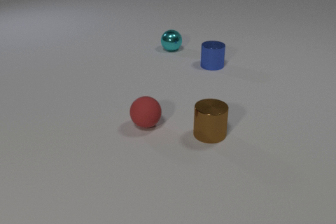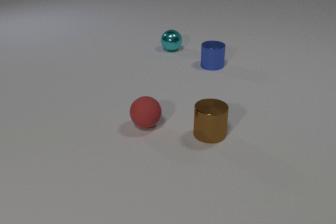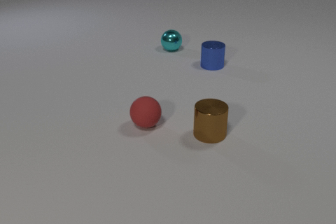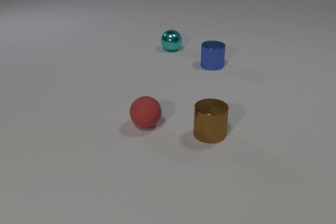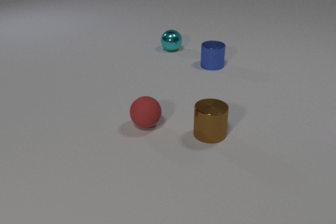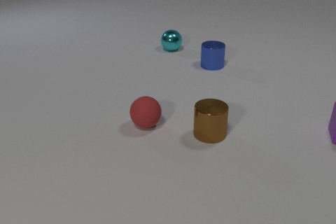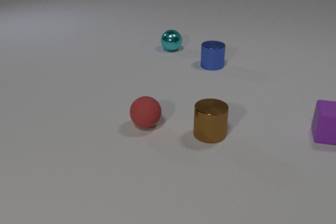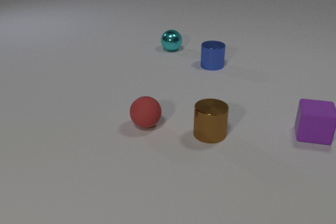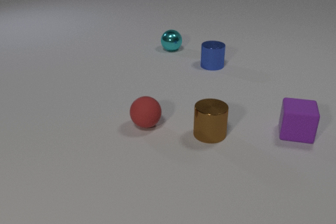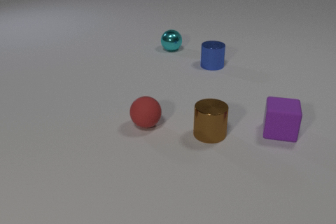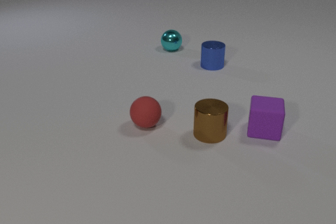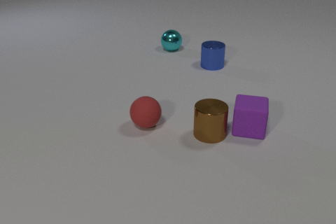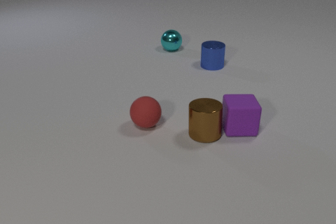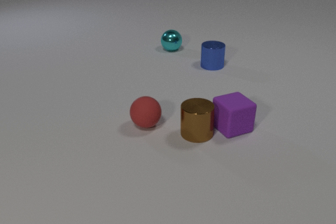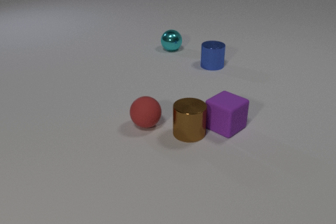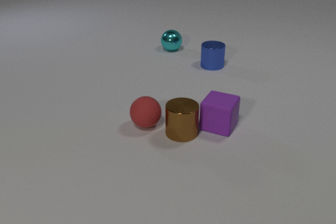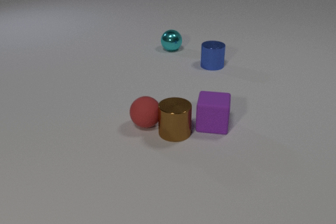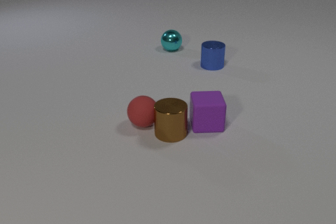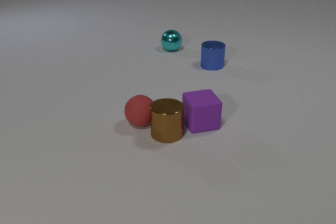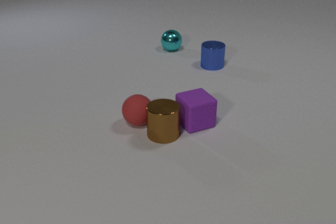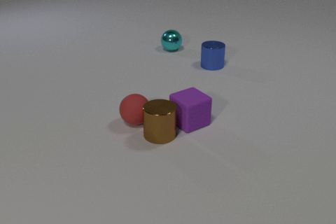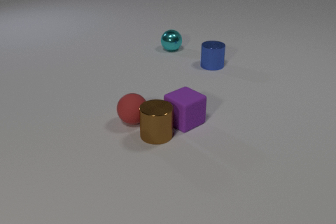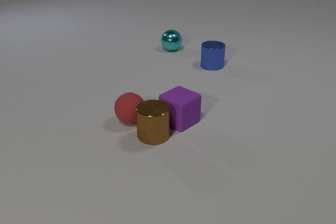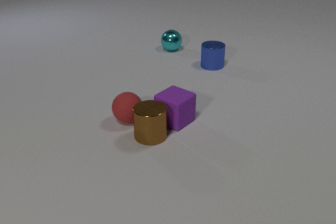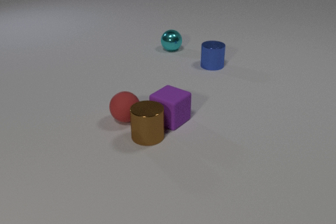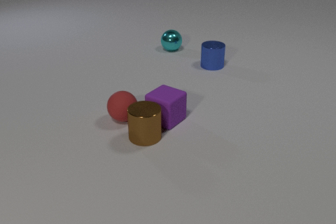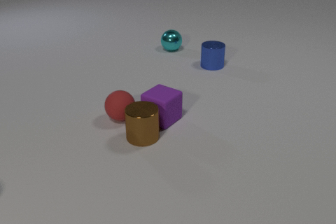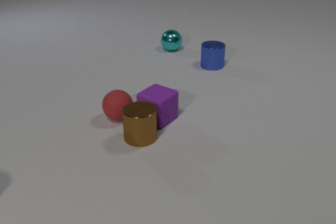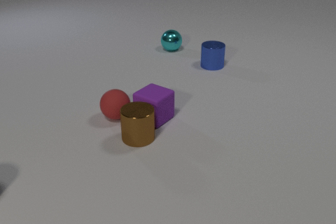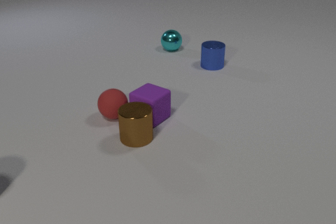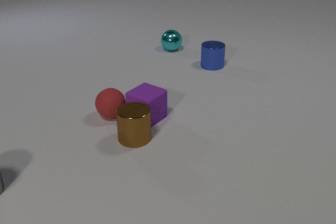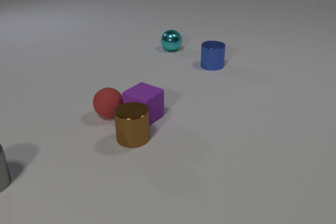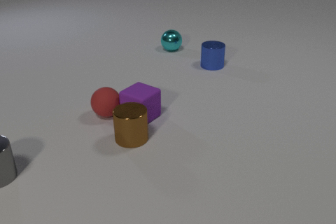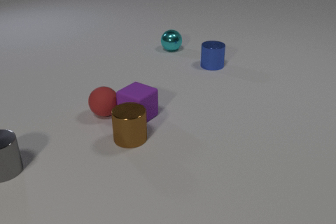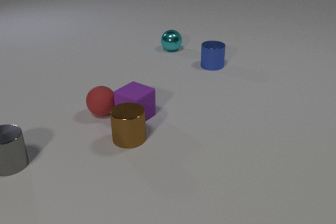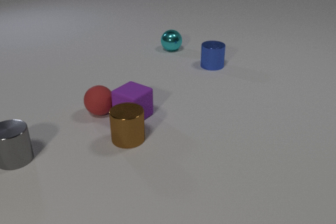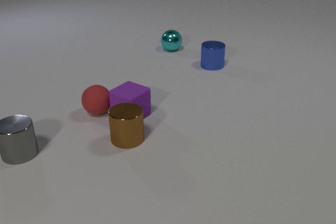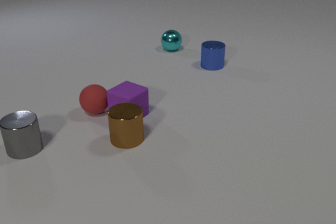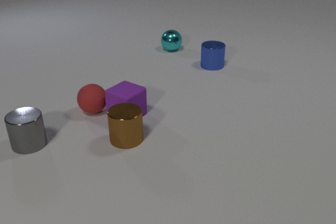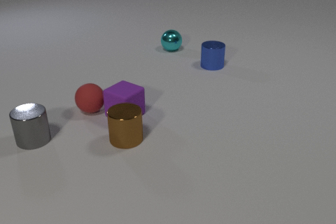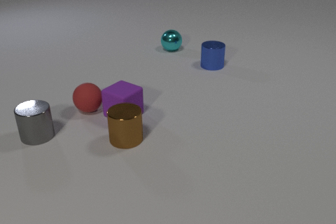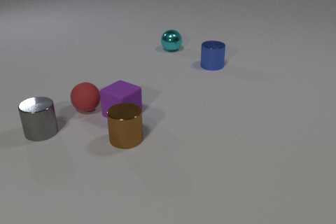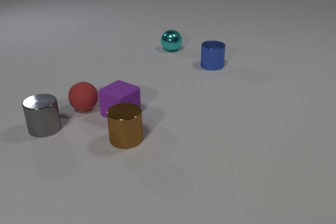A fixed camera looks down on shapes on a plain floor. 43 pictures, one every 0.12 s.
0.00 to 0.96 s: The purple rubber cube comes in at the right edge, slides to the left.
0.96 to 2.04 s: The purple rubber cube slides to the left, spins so that its near face slides to the right, counterclockwise seen from above. The brown metal cylinder slides to the left. The purple rubber cube and the brown metal cylinder collide. The brown metal cylinder and the red rubber sphere collide.
2.04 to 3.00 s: The purple rubber cube slides to the left, spins counterclockwise seen from above by about 45 degrees, its near face sliding to the right. The brown metal cylinder slides to the left. The red rubber sphere rolls to the left and away from the camera.
3.00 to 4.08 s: The purple rubber cube slides to the left. The brown metal cylinder slides to the left. The red rubber sphere rolls to the left and away from the camera. The gray metal cylinder comes in at the left edge, slides away from the camera and to the right. The purple rubber cube and the red rubber sphere collide.
4.08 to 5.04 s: The purple rubber cube slides to the left. The red rubber sphere rolls to the left and away from the camera. The gray metal cylinder slides away from the camera and to the right.
What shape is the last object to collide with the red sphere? cube.
What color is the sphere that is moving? red.
How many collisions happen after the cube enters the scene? 3.
